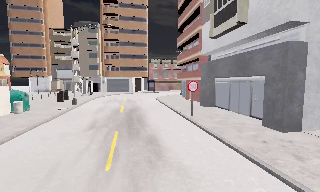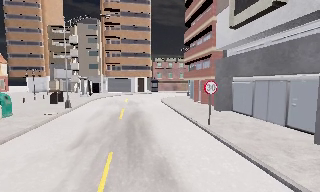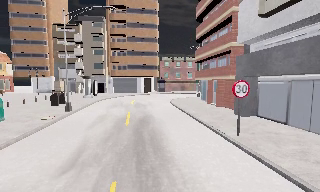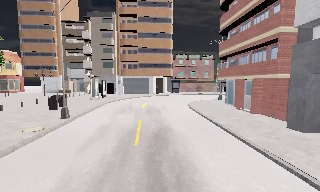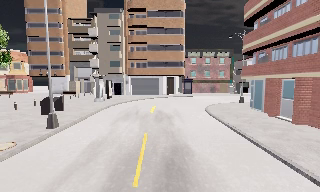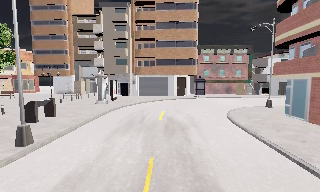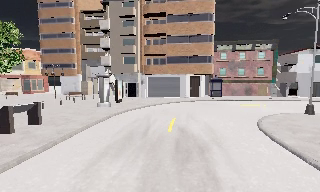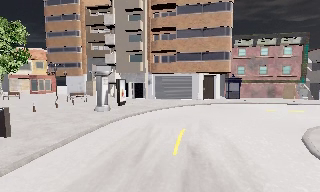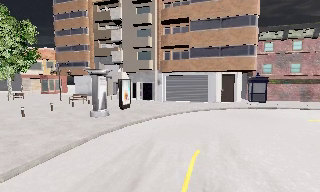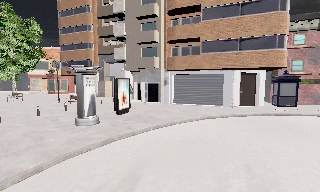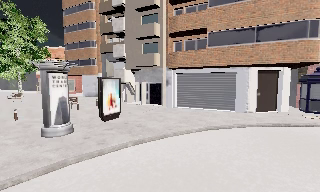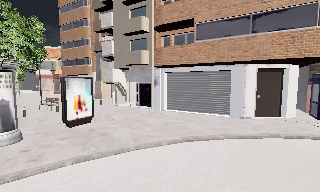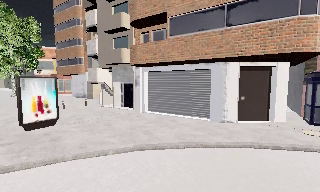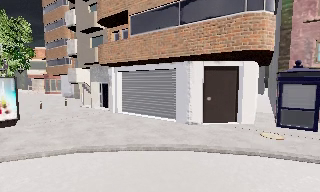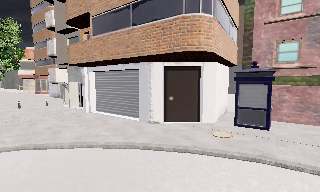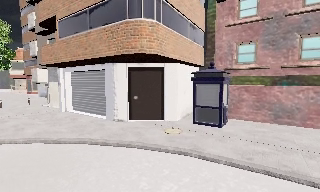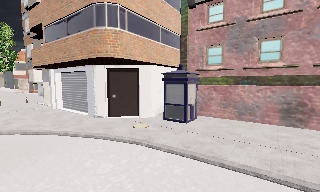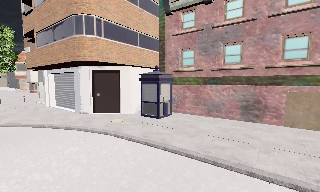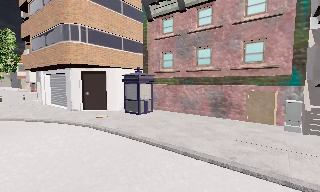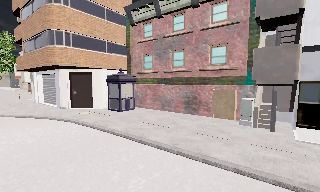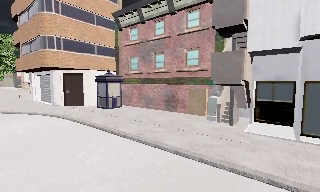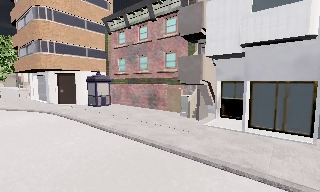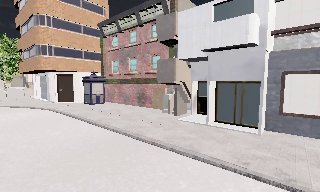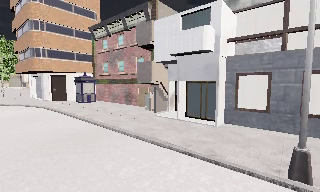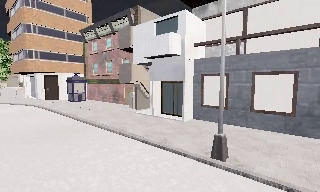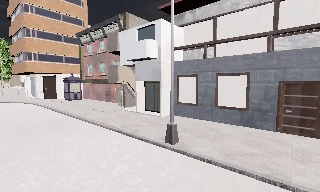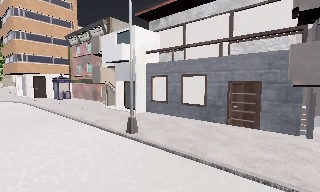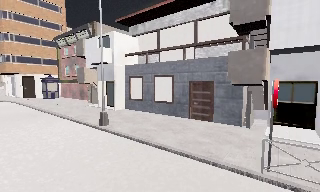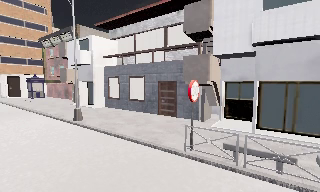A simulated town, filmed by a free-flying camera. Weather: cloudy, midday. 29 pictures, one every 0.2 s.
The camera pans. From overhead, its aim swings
counterclockwise.
0.0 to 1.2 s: The camera swings to its left by about 20 degrees, and the scene slides to the right. It travels forward, about 14 m, so what stands in front looms larger.
1.2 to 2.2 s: The camera pans to its left, which is counterclockwise from overhead, by about 20 degrees. It travels forward and to its right, about 11 m, so what stands in front looms larger.
2.2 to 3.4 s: The camera travels to its right, about 12 m, so close, fixed things drift to the left.
3.4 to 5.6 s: The camera travels to its right and backward, about 20 m, so close, fixed things drift to the left.
The film runs forward here.
